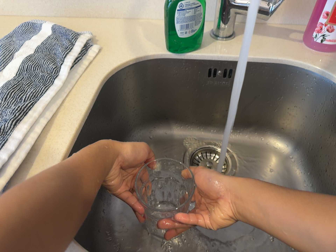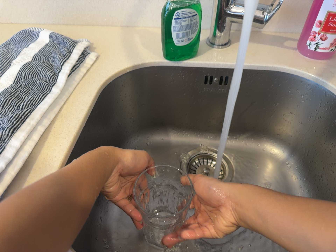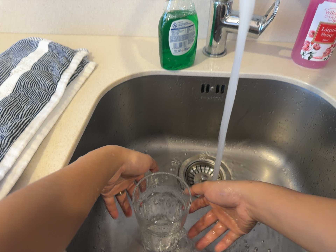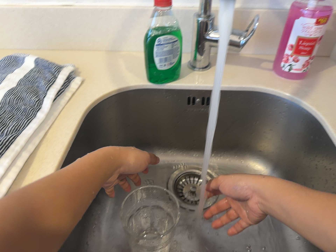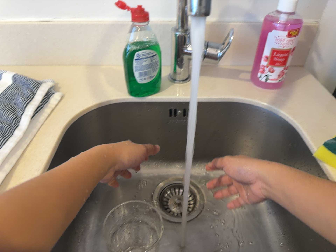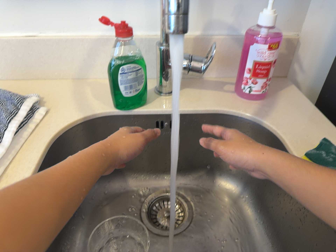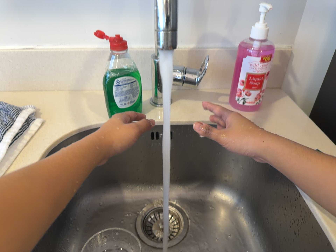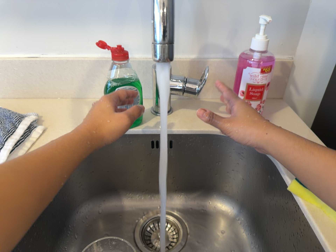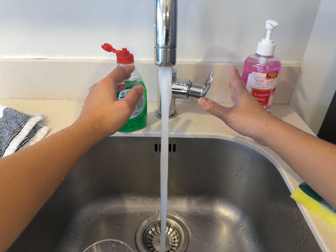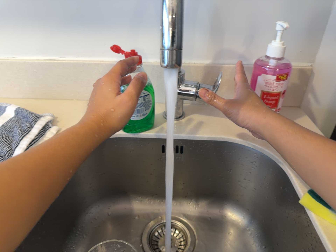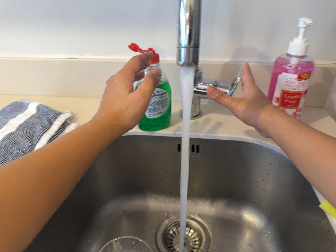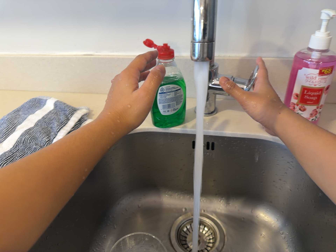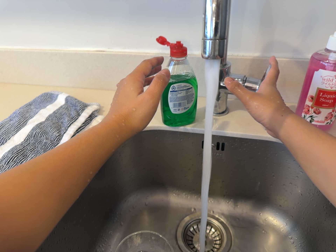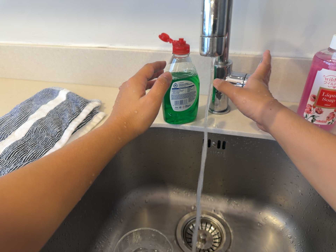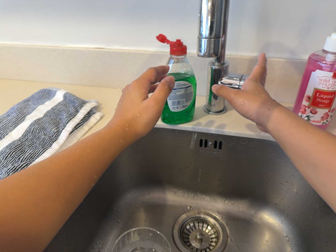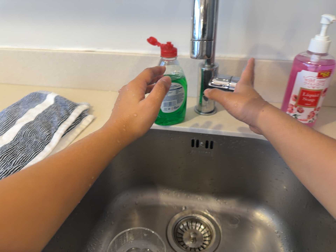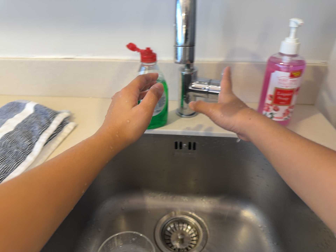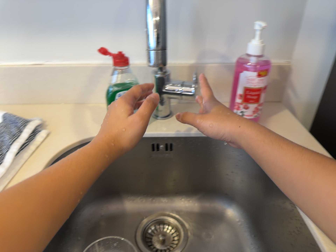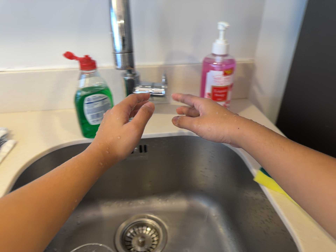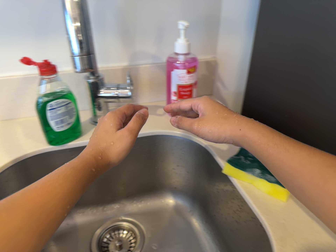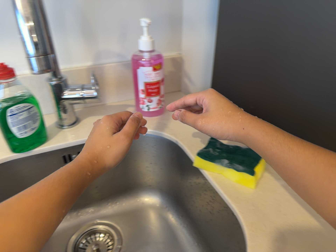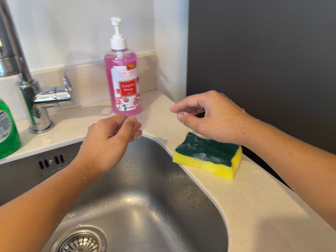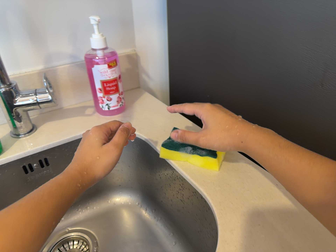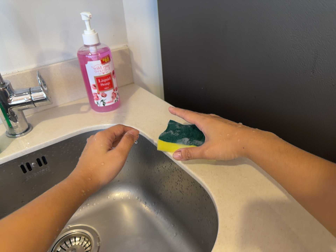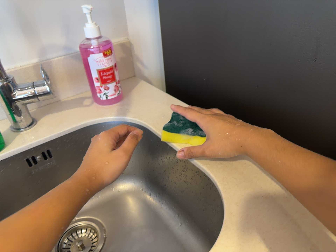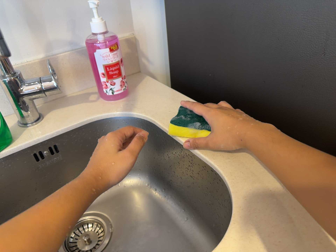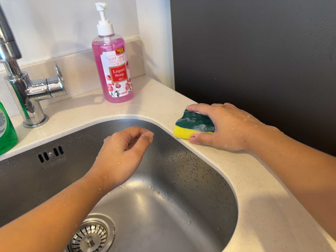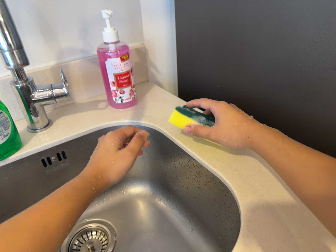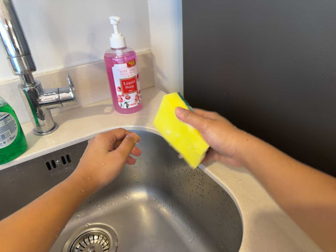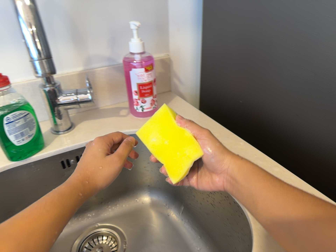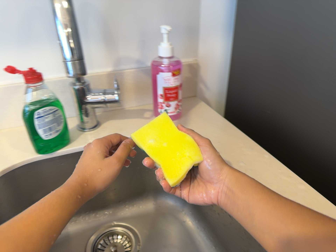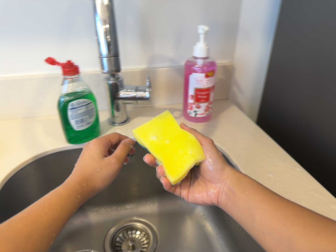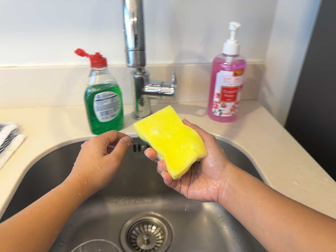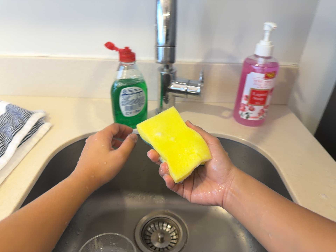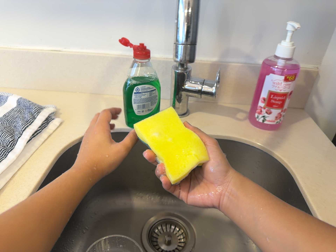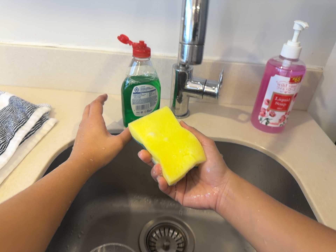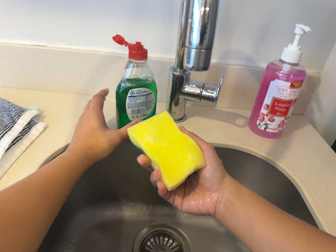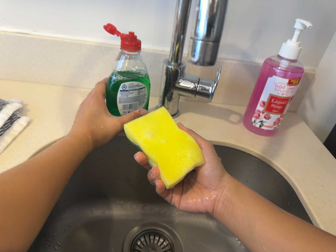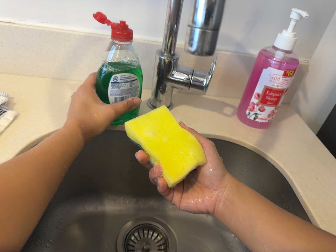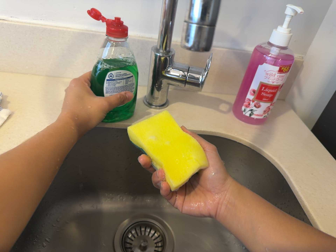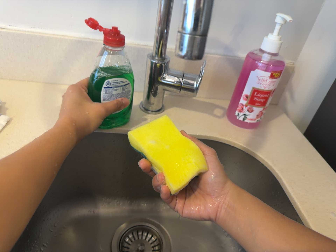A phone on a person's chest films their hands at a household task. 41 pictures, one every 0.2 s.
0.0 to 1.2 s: The camera's aim tips toward the top of its view by about 10 degrees, and the scene shifts downward.
1.2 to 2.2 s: The scene slides to the right, as the camera pans about 15 degrees to its left.
2.2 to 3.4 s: The camera pans to its right by about 10 degrees.
3.4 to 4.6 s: The camera swings to its right by about 30 degrees, and the scene slides to the left. It rolls about its line of sight by about 20 degrees, and the scene rotates counterclockwise.
4.6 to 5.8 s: The camera shifts only a little, or ends up much as it began.
5.8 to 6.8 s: The camera pans to its left by about 25 degrees. It rolls about its line of sight by about 20 degrees, and the scene rotates clockwise.
6.8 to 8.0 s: The scene slides to the left, as the camera pans about 10 degrees to its right. It travels forward, about 7 cm, so what stands in front looms larger.
The film runs forward here.
